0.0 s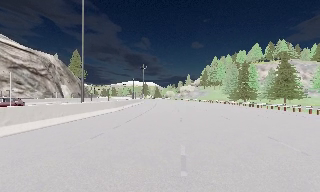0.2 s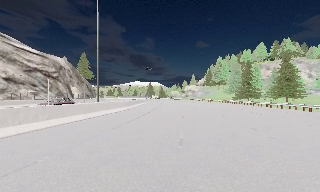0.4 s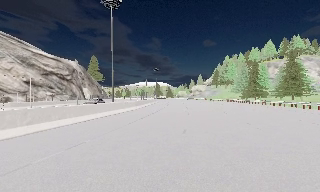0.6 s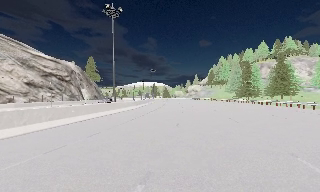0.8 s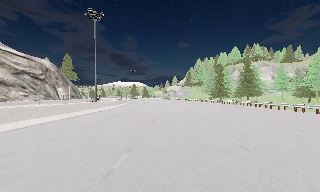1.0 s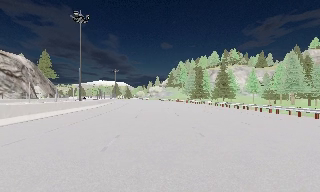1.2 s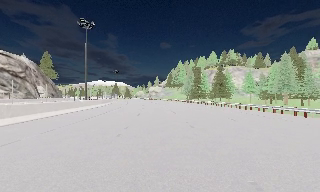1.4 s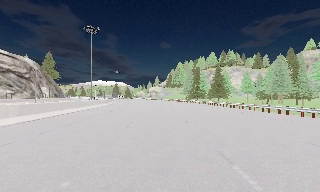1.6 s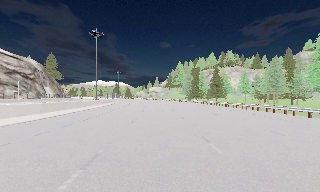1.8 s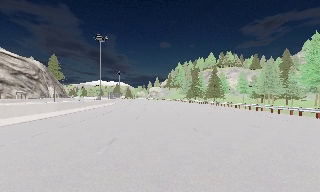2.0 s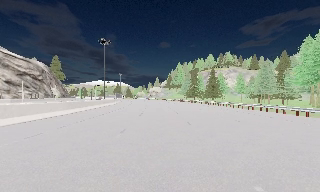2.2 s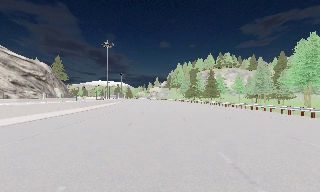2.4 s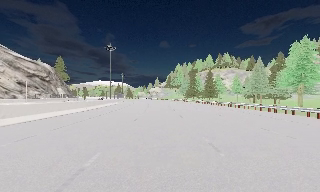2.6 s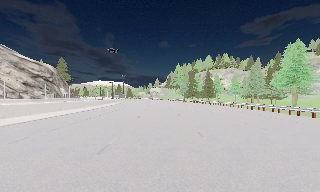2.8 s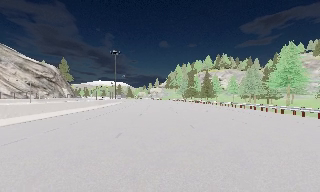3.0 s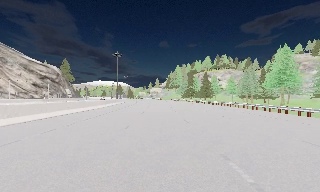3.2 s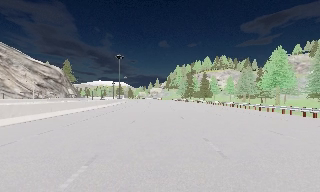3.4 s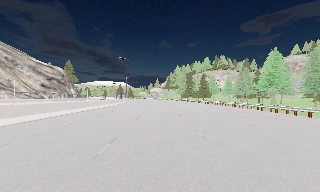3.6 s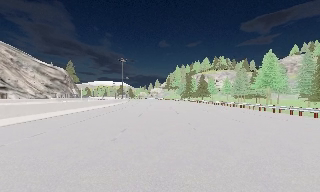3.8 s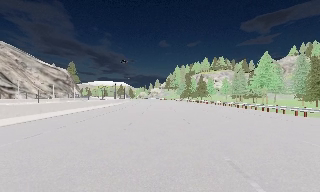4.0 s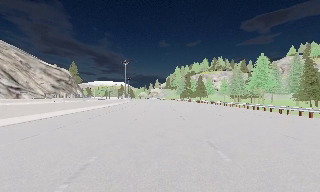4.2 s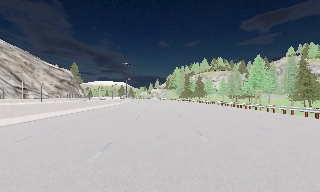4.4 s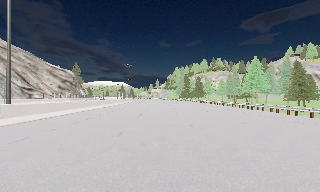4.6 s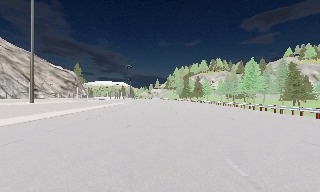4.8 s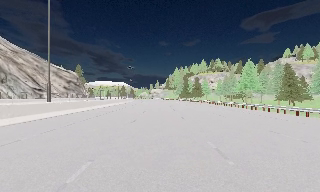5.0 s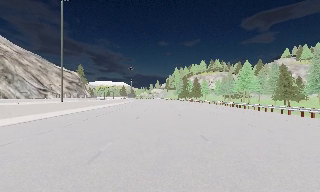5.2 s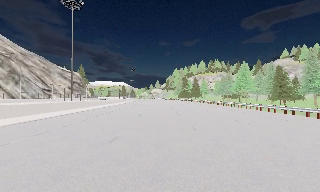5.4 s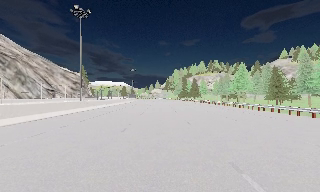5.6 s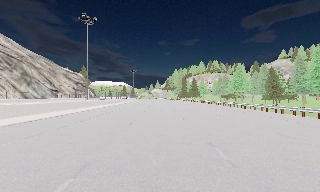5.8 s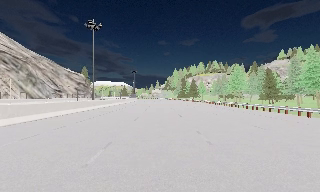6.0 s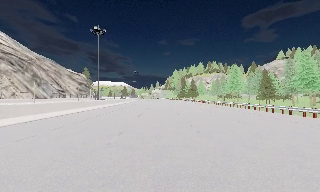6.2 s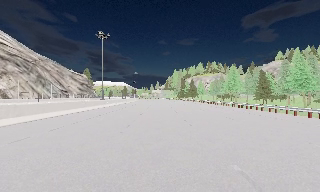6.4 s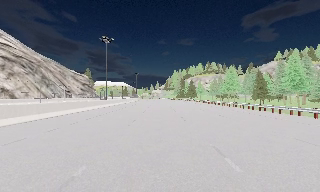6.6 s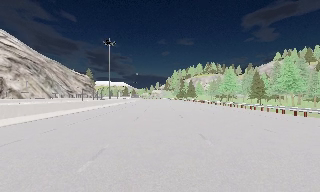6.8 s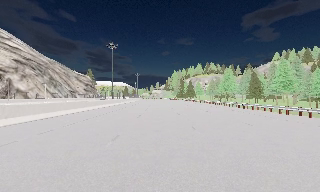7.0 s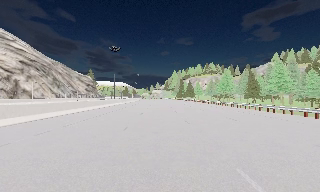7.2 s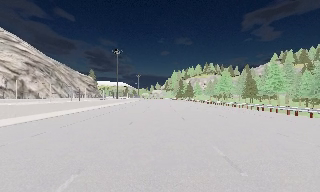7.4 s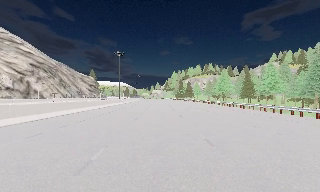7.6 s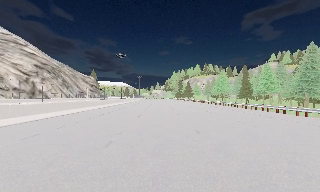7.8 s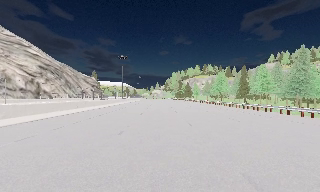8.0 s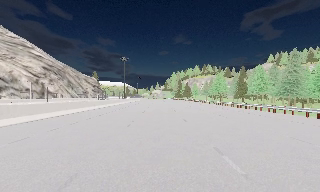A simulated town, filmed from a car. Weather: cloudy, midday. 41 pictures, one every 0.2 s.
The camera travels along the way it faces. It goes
backward.
0.0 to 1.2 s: The camera swings to its right by about 10 degrees, and the scene slides to the left. It travels backward, about 11 m, so what stands in front gets smaller.
1.2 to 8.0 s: The camera travels backward, about 60 m, so what stands in front gets smaller.
The film runs backward here.
